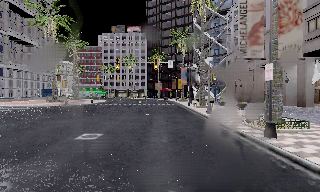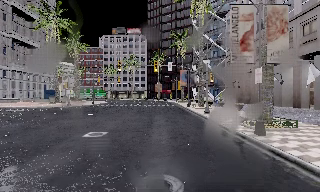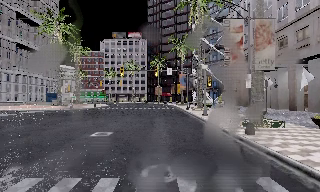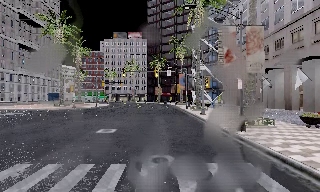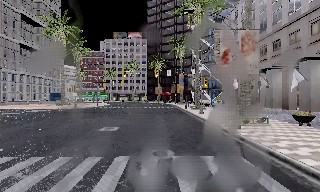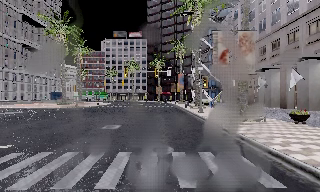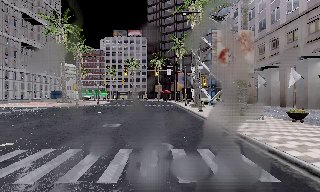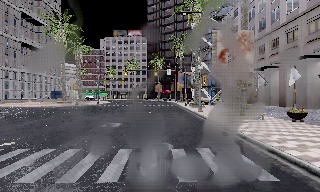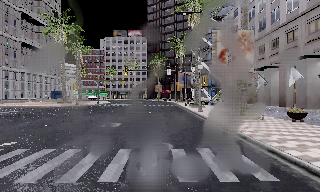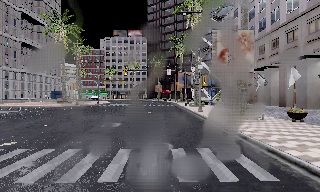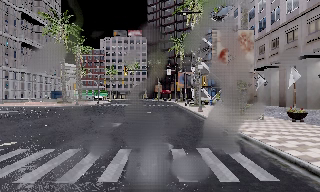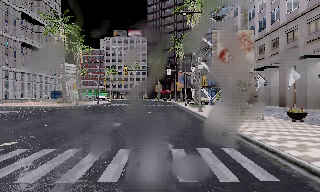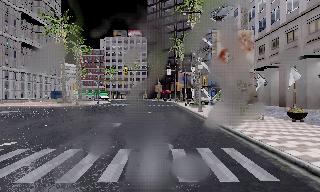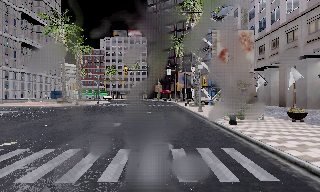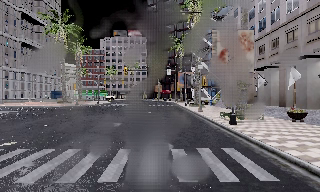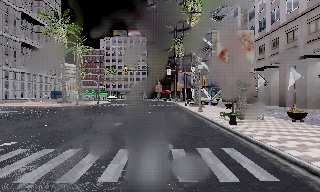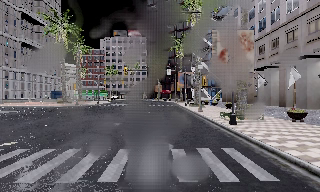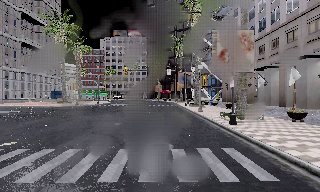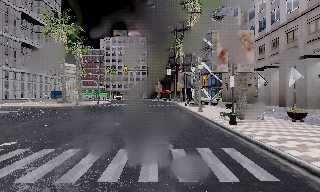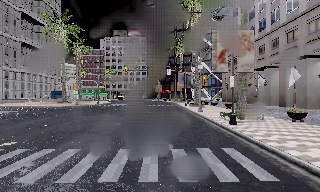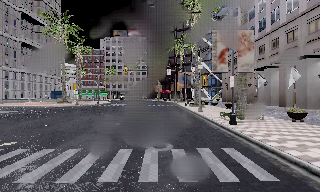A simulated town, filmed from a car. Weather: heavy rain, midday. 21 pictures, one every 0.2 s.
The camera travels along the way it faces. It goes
backward.
0.0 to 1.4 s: The camera travels backward, about 3.5 m, so what stands in front gets smaller. It loses speed.
1.4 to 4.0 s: The camera keeps its place and its aim.
The film runs backward here.
